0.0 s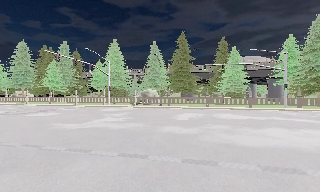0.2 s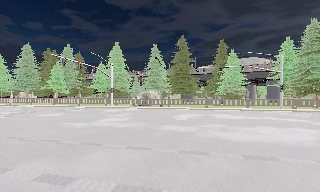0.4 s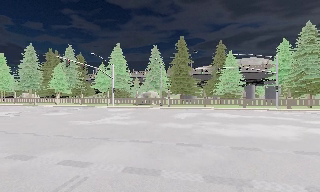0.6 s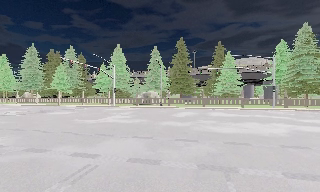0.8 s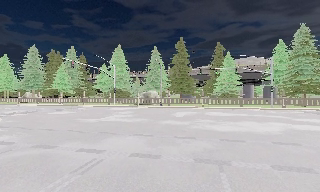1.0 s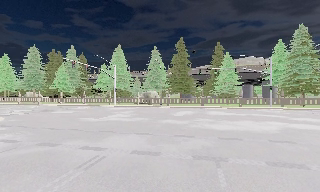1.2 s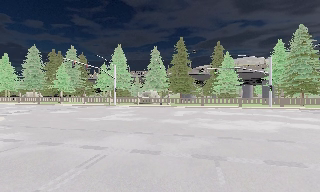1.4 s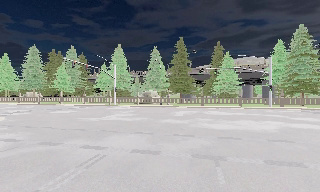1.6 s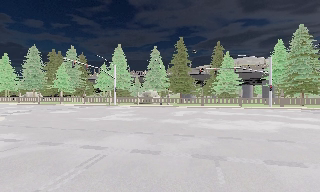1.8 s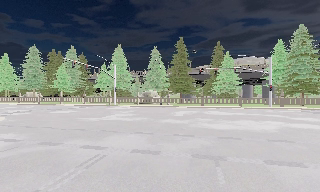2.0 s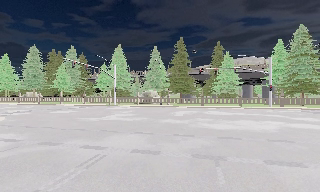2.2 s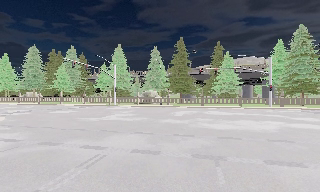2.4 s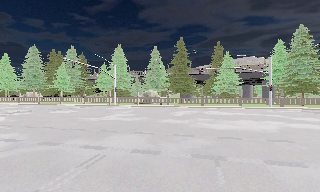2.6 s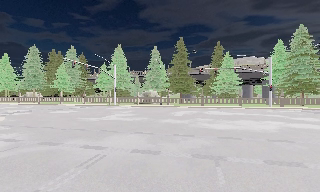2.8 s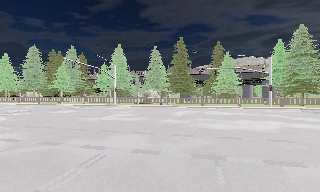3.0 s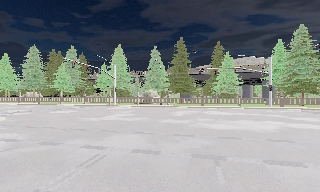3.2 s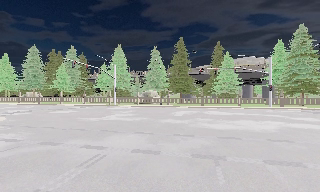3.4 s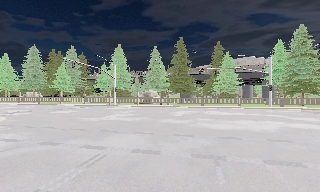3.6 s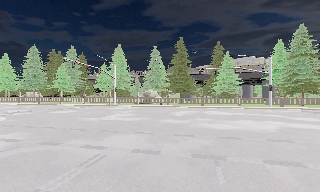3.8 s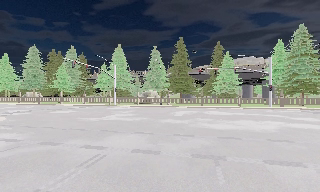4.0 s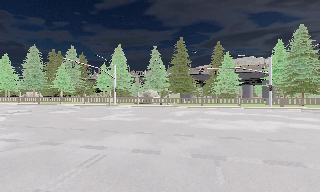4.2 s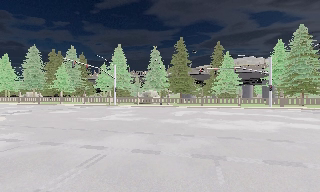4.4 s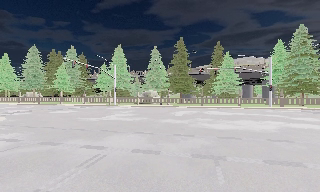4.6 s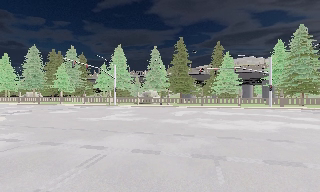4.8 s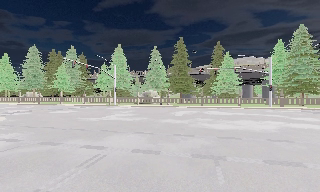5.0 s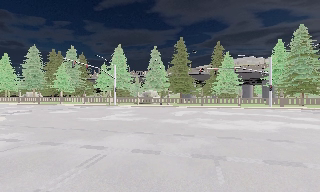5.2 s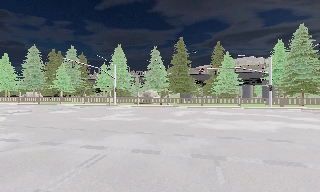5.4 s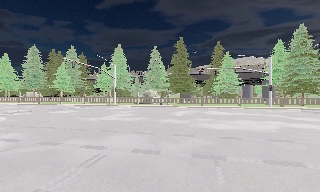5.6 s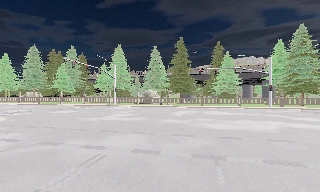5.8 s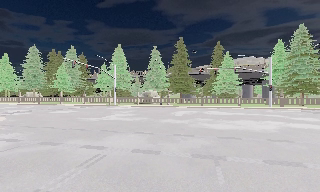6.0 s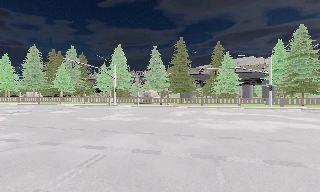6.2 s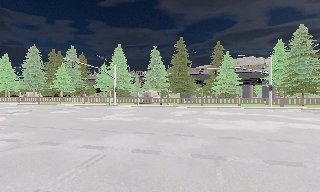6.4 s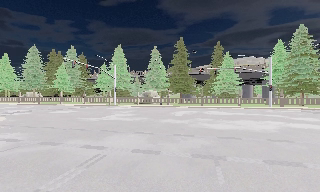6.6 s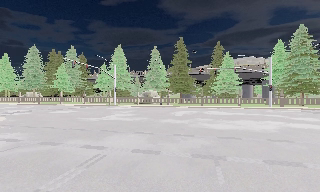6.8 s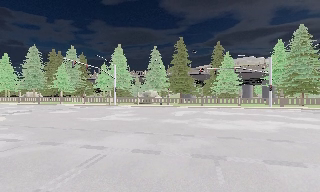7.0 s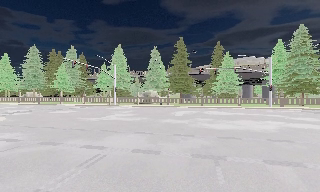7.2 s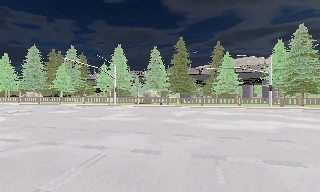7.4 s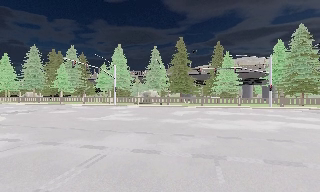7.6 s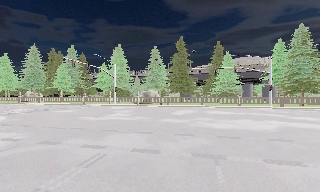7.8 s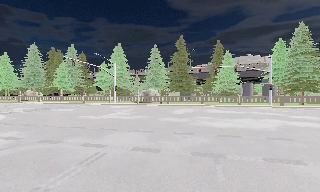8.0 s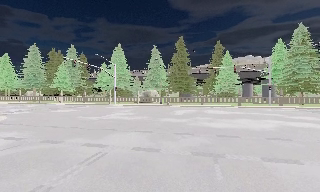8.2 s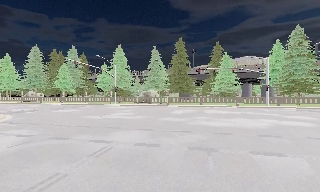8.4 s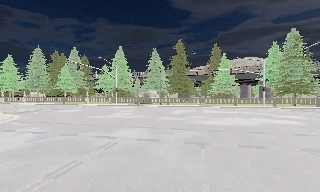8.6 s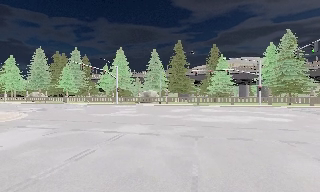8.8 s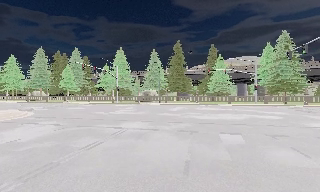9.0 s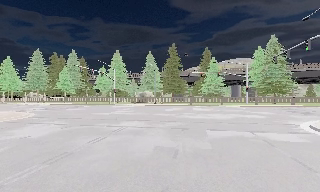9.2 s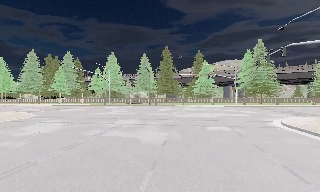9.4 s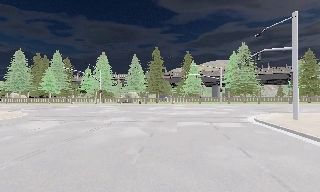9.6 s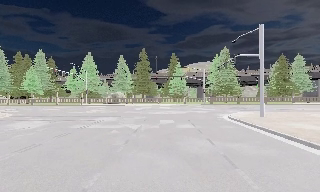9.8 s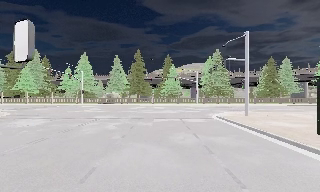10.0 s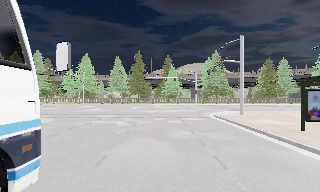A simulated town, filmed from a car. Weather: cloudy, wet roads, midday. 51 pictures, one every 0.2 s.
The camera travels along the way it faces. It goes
backward.
0.0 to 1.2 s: The camera travels backward, about 3 m, so what stands in front gets smaller. It loses speed.
1.2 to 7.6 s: The camera keeps its place and its aim.
7.6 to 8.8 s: The camera travels backward, about 3 m, so what stands in front gets smaller. It gains speed.
8.8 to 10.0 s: The camera pans to its right, which is clockwise from overhead, by about 15 degrees. It travels backward, about 7 m, so what stands in front gets smaller.
The film runs backward here.
